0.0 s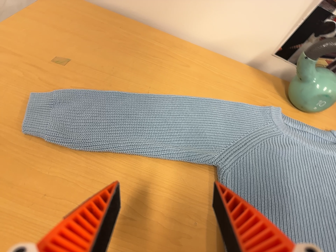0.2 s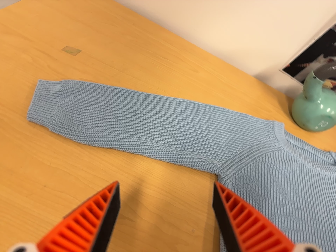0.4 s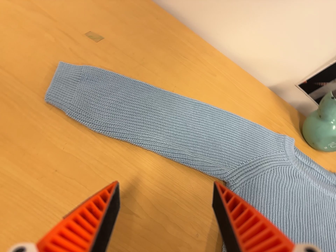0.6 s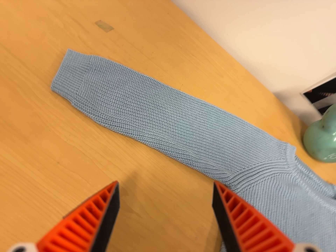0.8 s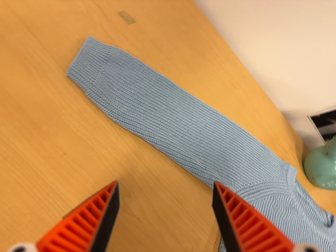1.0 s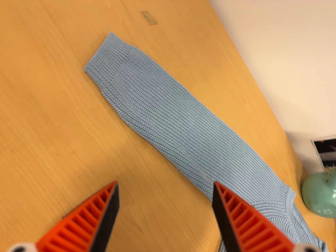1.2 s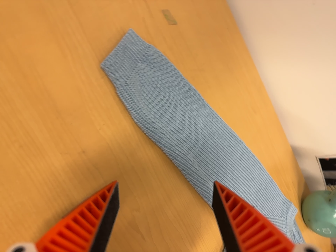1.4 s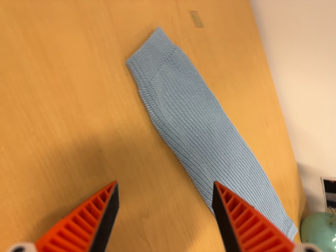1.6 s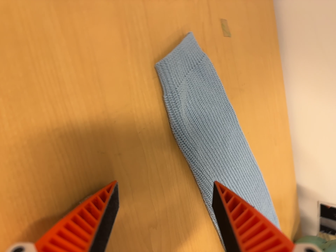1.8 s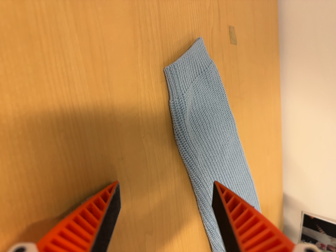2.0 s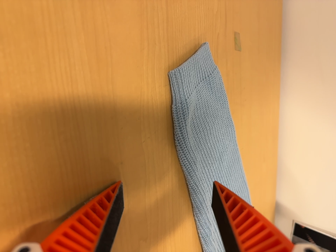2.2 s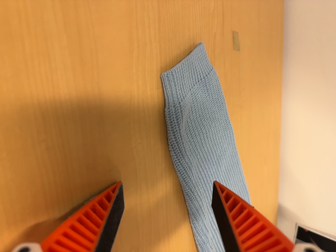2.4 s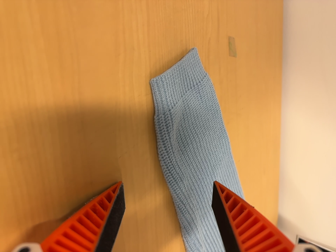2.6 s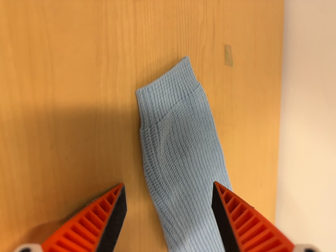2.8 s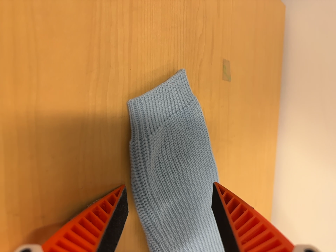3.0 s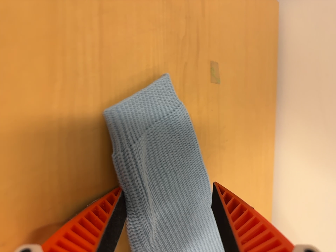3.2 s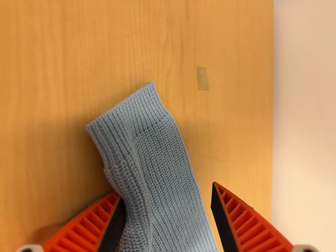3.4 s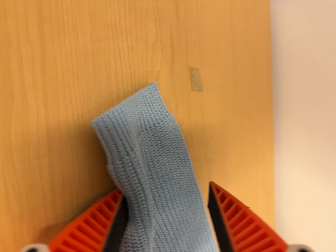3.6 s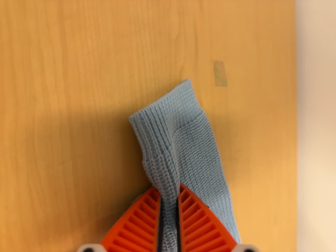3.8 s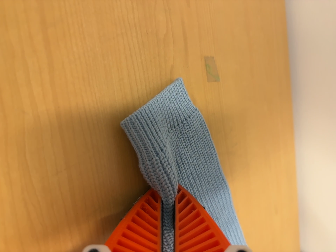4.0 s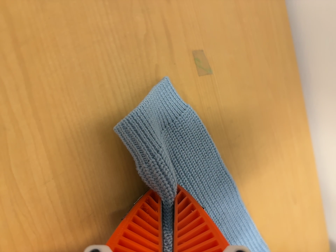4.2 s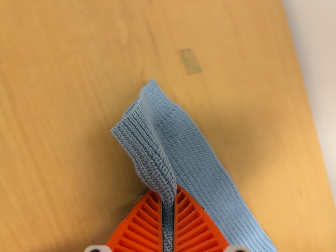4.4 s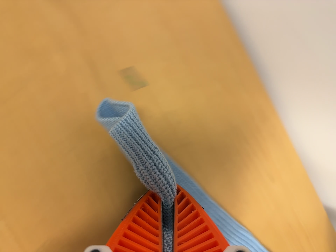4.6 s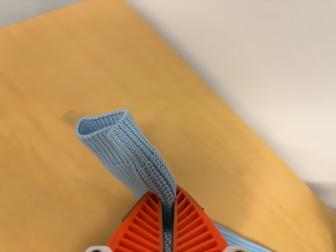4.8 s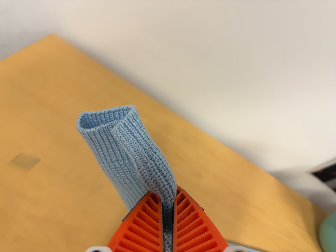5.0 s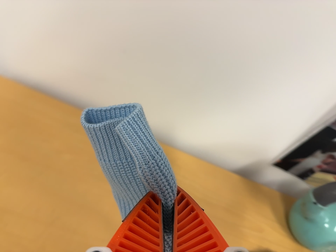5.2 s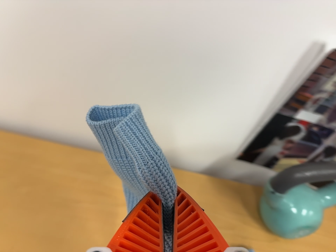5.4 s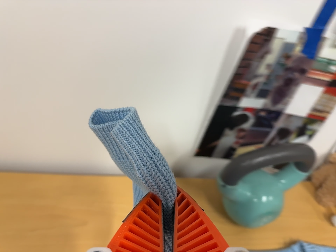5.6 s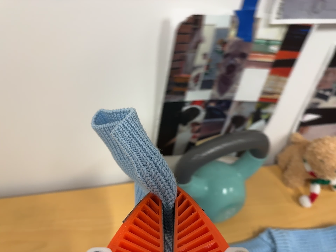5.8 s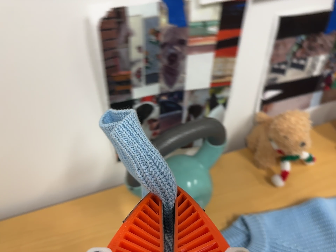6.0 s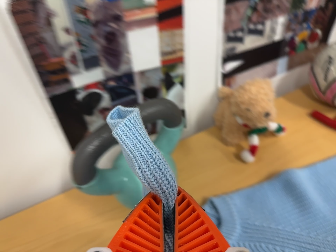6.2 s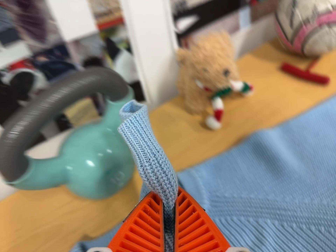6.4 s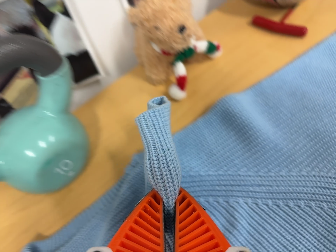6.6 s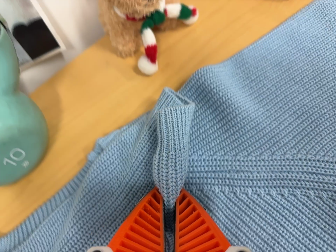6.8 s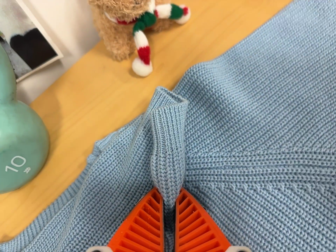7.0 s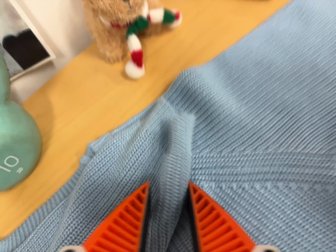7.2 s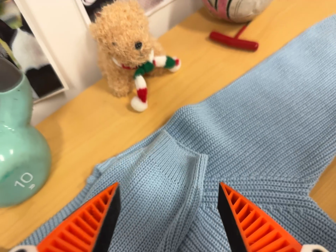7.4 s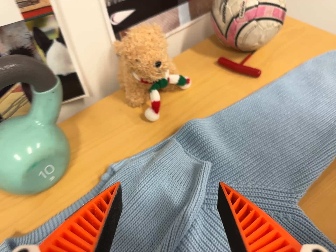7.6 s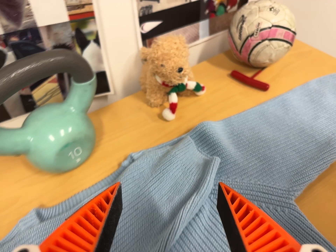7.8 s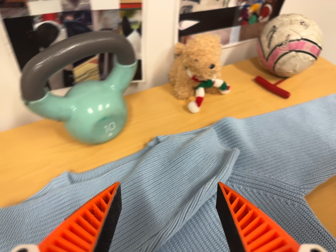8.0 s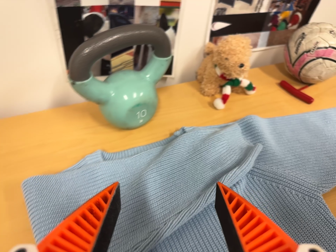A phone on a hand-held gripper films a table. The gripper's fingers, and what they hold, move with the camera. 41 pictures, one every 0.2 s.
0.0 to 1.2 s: The camera travels to its left, about 14 cm. It rolls about its line of sight by about 40 degrees, and the scene rotates clockwise.
1.2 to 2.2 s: The camera travels to its left and toward the top of its view, about 9 cm. It rolls about its line of sight by about 25 degrees, and the scene rotates clockwise.
2.2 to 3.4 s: The camera travels forward and to its right, about 12 cm, so what stands in front looms larger.
3.4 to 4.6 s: The camera pans to its left by about 10 degrees. It travels to its right, about 16 cm. It rolls about its line of sight by about 40 degrees, and the scene rotates counterclockwise.
4.6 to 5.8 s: The scene slides to the left, as the camera pans about 10 degrees to its right. It travels to its right, about 40 cm, so close, fixed things drift to the left. It rolls about its line of sight by about 60 degrees, and the scene rotates counterclockwise.
5.8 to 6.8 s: The camera travels to its right and forward, about 24 cm, so close, fixed things drift to the left. Its aim tips toward the bottom of its view by about 20 degrees, and the scene shifts upward. It rolls about its line of sight by about 25 degrees, and the scene rotates counterclockwise.
6.8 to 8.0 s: The camera travels backward, to its left and toward the bottom of its view, about 22 cm, so what stands in front gets smaller. Its aim tips toward the top of its view by about 15 degrees. It rolls about its line of sight by about 25 degrees, and the scene rotates clockwise.
The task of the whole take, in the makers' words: left arm across.
The film runs forward here.
